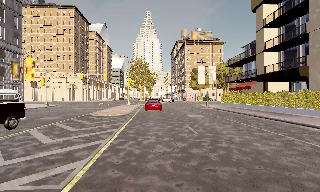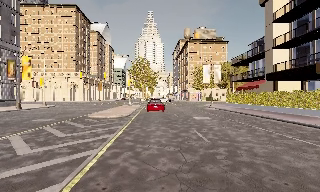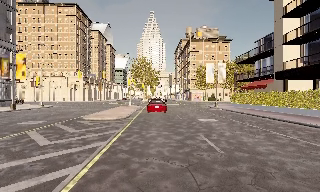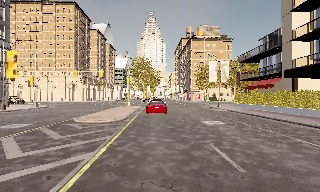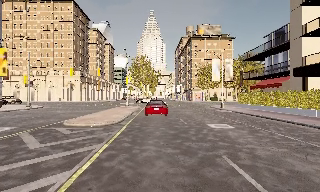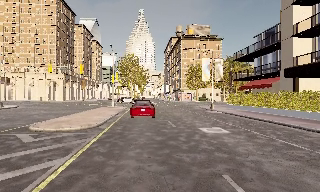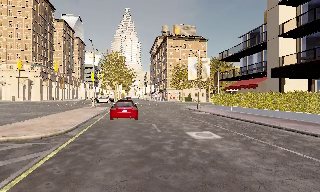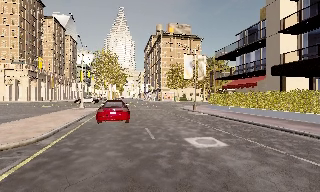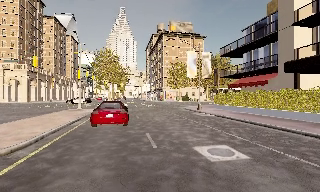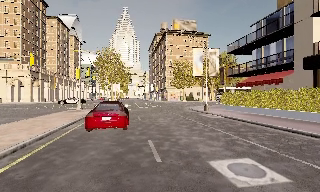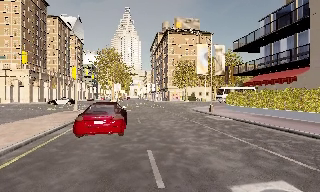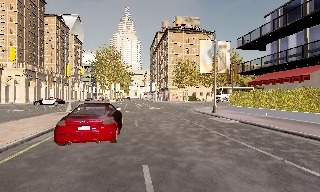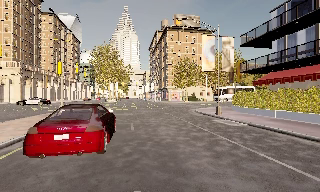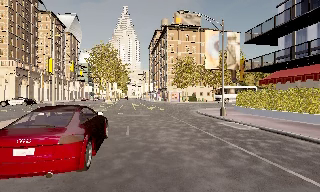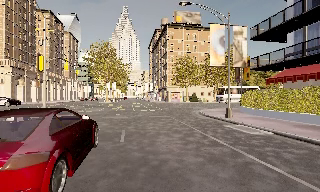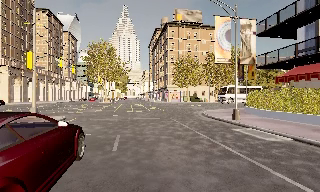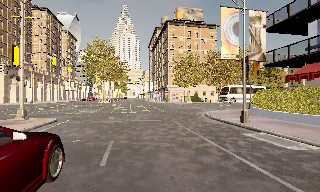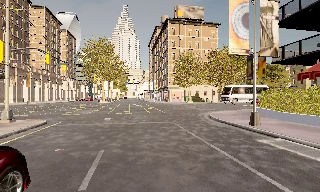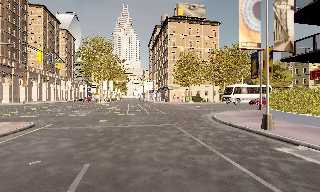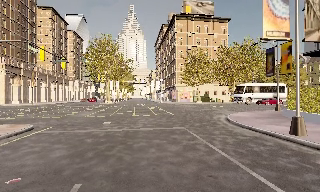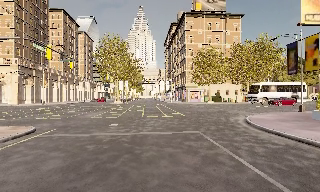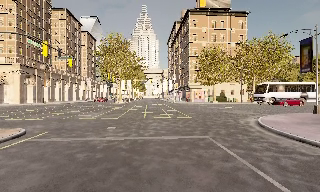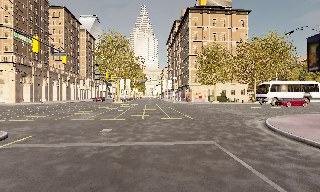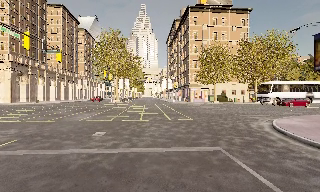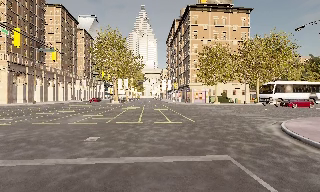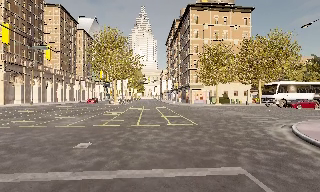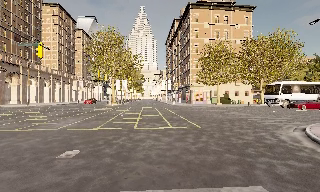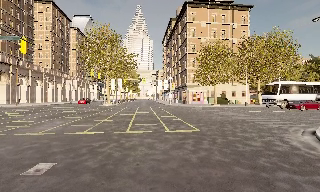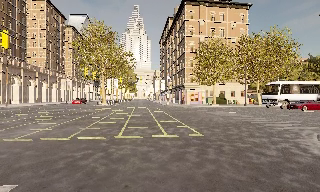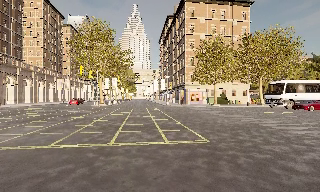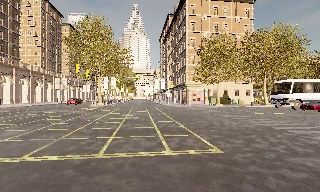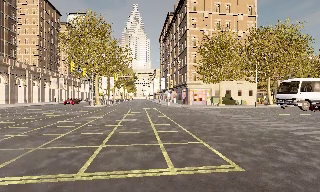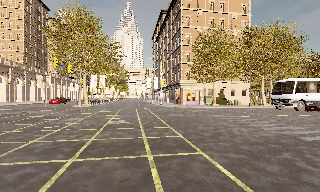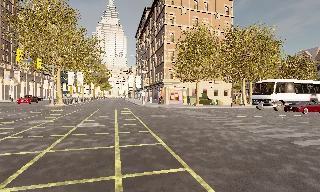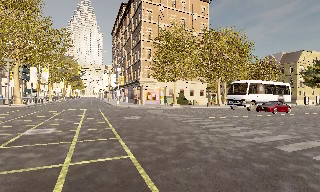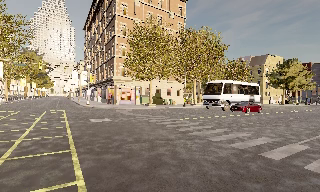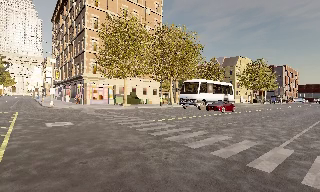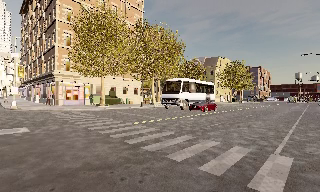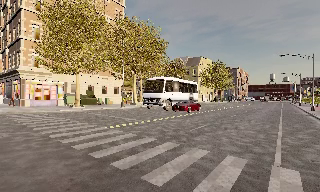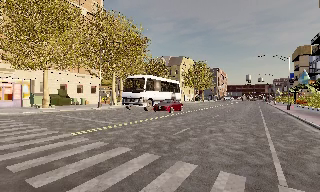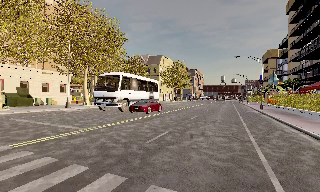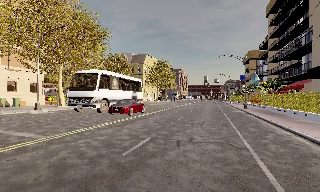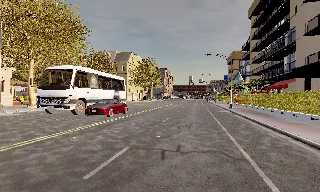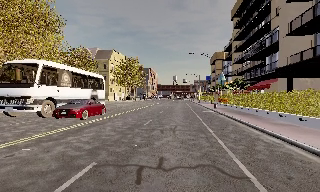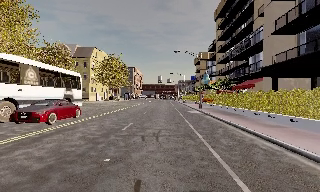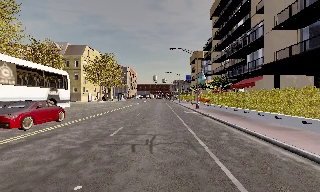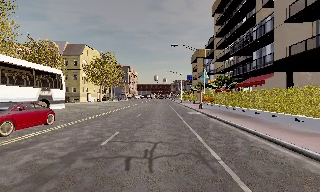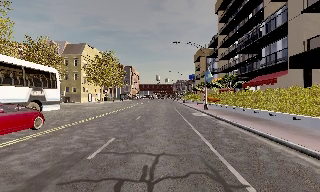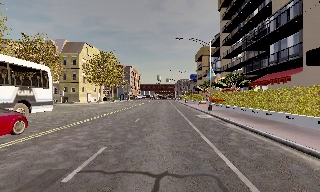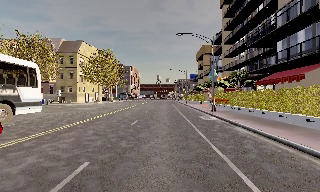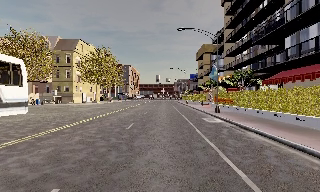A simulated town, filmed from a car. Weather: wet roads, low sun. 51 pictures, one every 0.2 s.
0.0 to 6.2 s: The camera travels forward, about 30 m, so what stands in front looms larger.
6.2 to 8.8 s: The scene slides to the left, as the camera pans about 80 degrees to its right. It travels forward, about 15 m.
8.8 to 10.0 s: The camera travels forward, about 7 m, so what stands in front looms larger.
The film runs forward here.
